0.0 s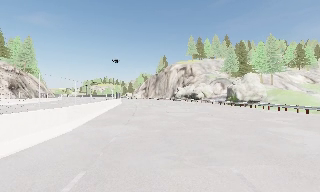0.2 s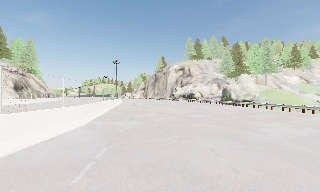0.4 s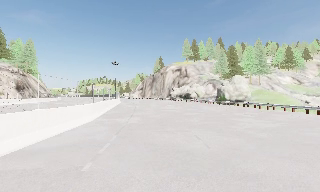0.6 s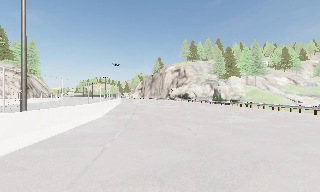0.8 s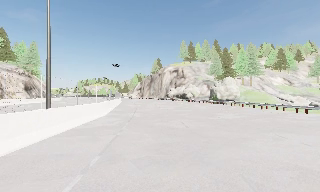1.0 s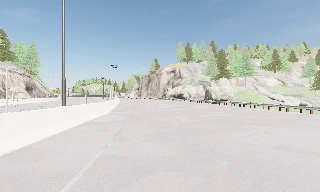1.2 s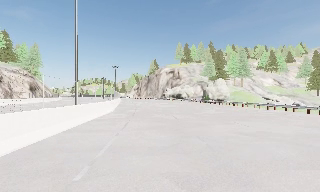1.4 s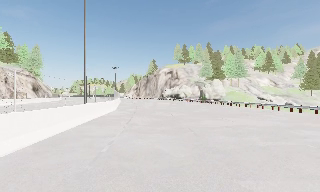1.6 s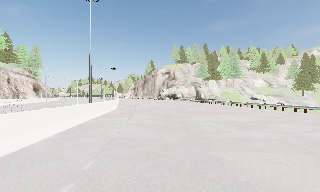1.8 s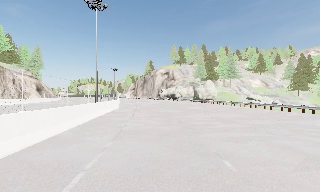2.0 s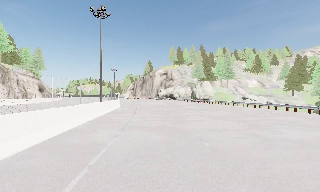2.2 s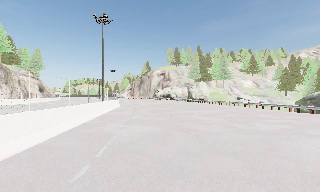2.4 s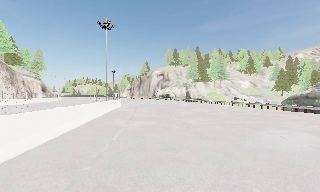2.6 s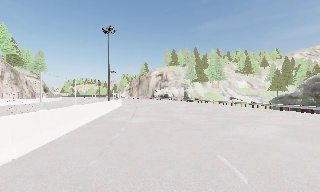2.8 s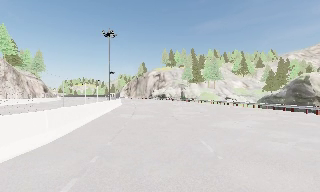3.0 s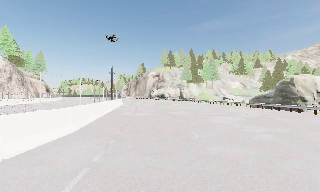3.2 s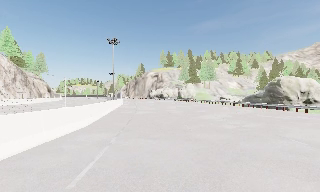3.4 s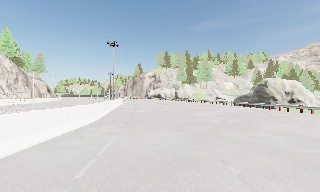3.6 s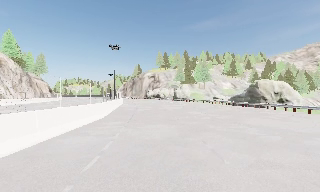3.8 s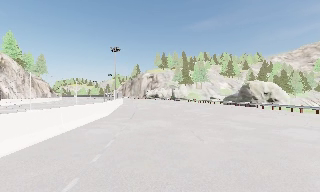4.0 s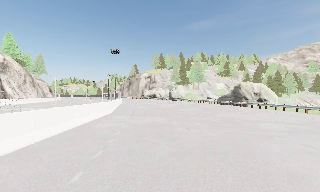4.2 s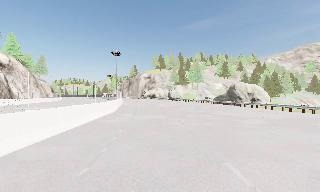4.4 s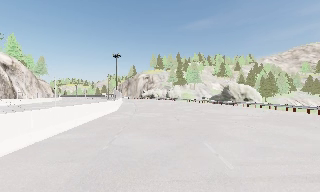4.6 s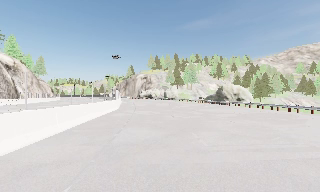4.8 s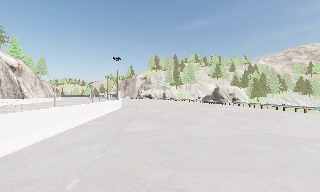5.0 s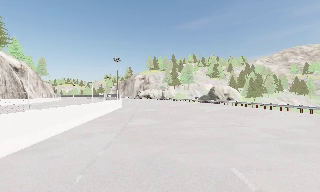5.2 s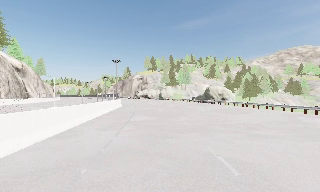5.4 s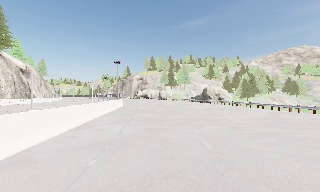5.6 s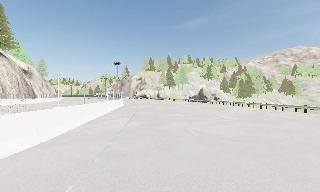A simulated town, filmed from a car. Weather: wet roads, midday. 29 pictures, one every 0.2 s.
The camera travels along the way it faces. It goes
backward.
0.0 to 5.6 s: The camera pans to its right, which is clockwise from overhead, by about 15 degrees. It travels backward, about 50 m, so what stands in front gets smaller.
The film runs backward here.
